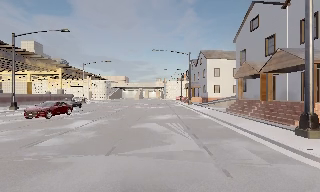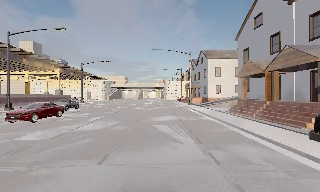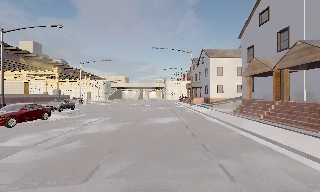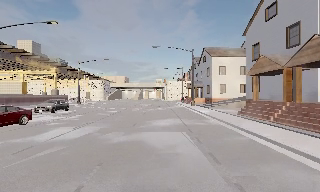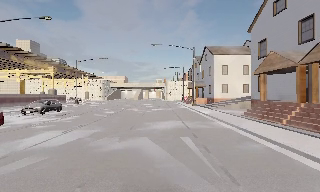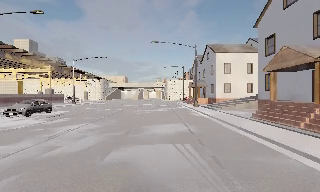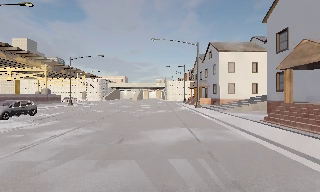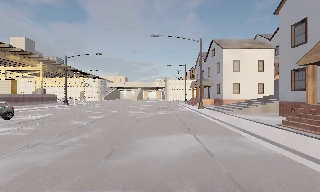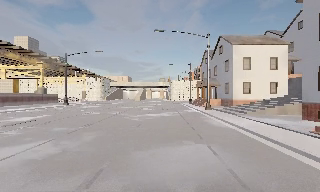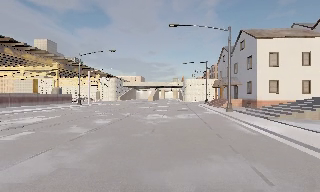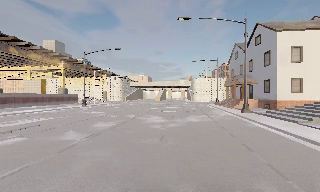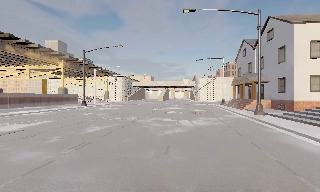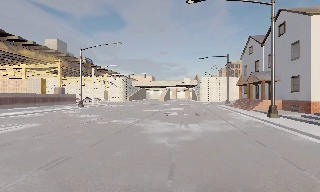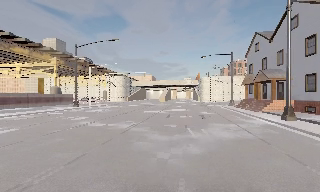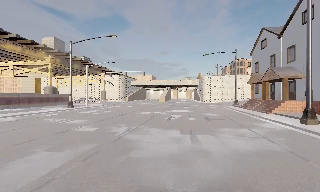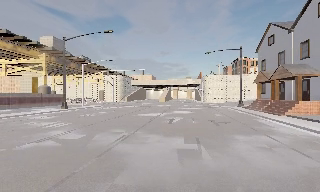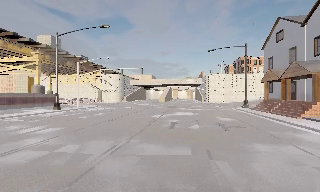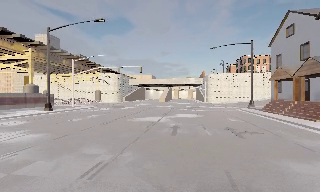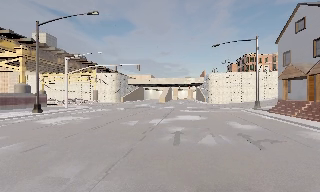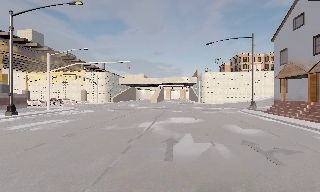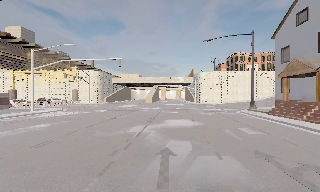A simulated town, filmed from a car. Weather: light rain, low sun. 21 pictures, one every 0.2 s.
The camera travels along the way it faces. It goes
forward.
0.0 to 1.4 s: The camera travels forward, about 8 m, so what stands in front looms larger. It gains speed.
1.4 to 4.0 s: The camera travels forward, about 20 m, so what stands in front looms larger.
The film runs forward here.
